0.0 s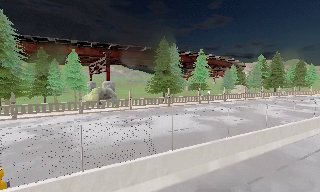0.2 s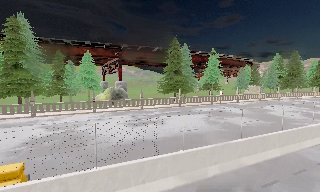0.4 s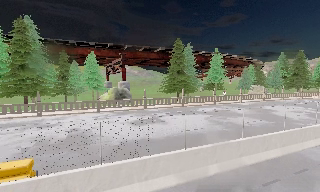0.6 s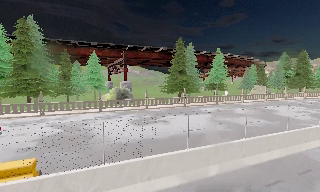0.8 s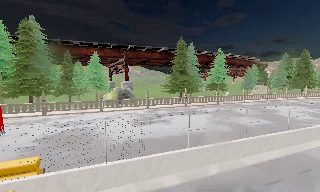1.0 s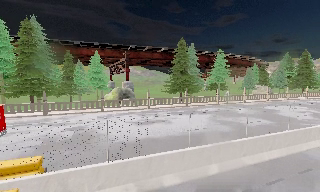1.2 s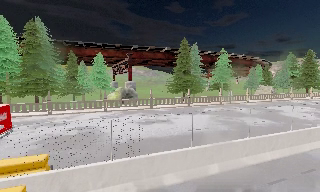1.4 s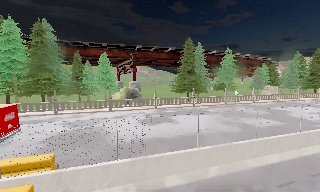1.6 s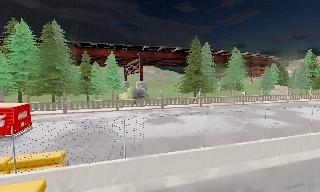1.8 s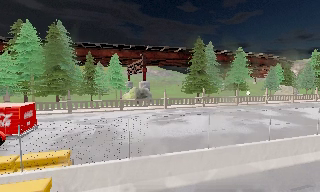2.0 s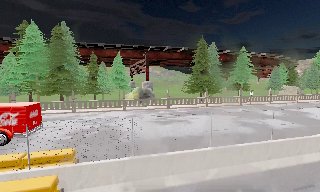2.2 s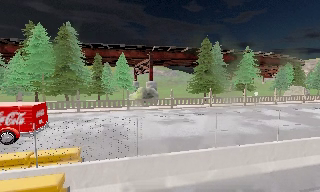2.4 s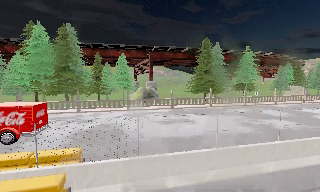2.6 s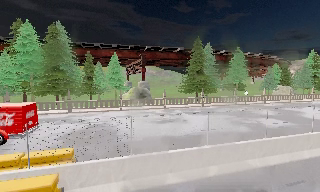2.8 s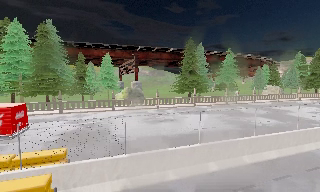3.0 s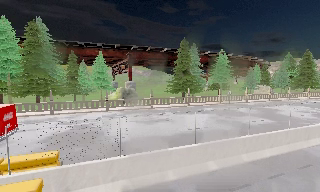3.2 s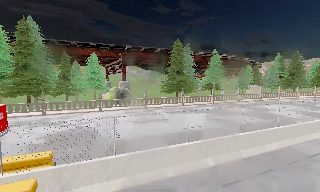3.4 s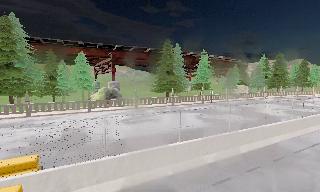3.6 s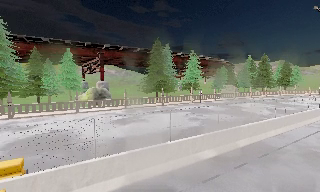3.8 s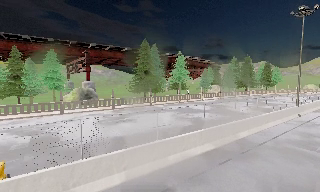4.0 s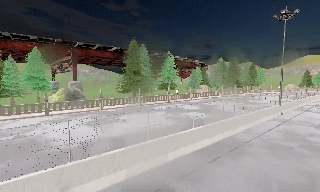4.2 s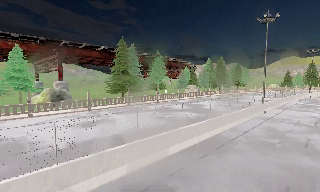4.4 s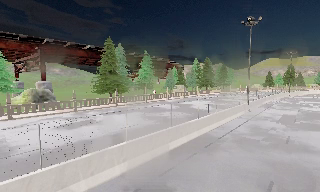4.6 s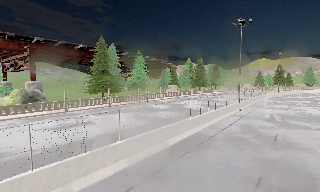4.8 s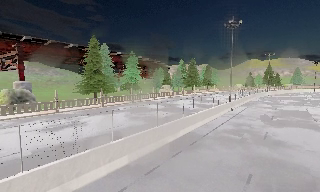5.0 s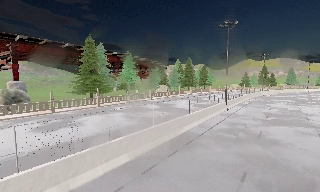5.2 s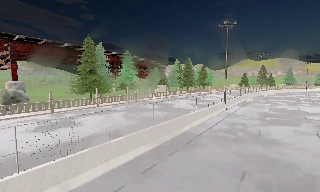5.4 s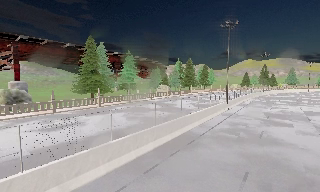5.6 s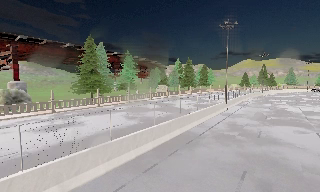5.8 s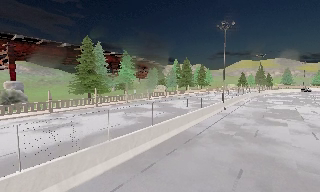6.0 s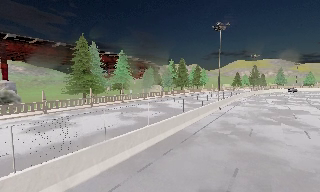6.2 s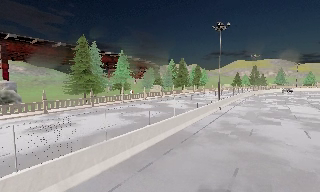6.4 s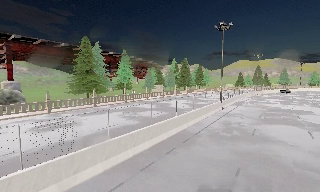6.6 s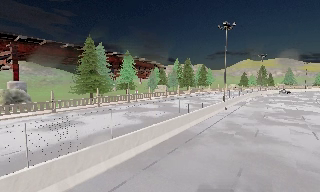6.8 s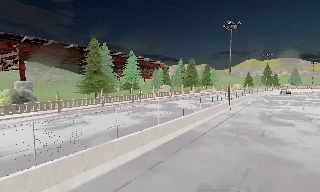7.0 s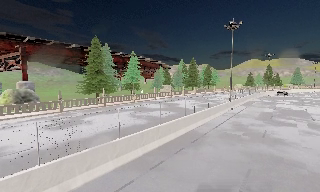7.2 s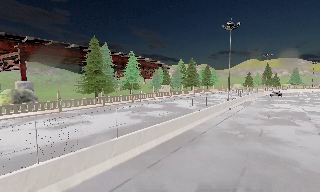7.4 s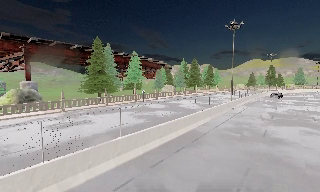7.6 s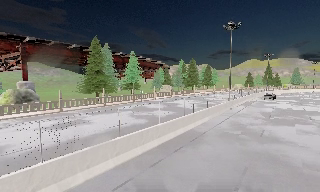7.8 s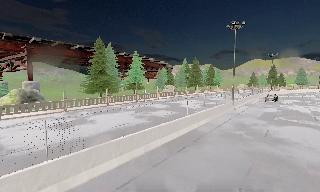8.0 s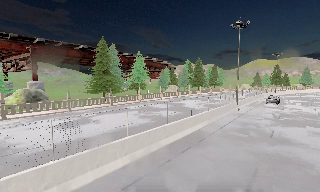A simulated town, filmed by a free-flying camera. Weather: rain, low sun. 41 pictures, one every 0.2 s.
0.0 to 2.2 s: The scene slides to the right, as the camera pans about 15 degrees to its left. It travels backward, about 0.5 m, so what stands in front gets smaller.
2.2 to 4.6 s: The scene slides to the left, as the camera pans about 35 degrees to its right. It travels backward, about 0.5 m.
4.6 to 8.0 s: The camera travels backward, about 0.5 m, so what stands in front gets smaller.
The film runs backward here.
